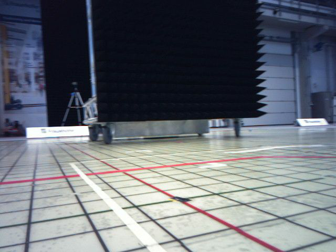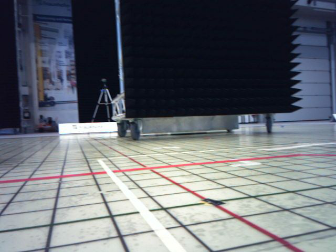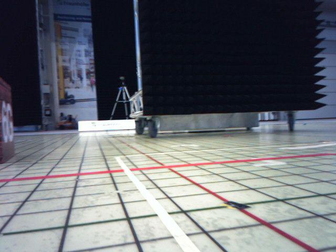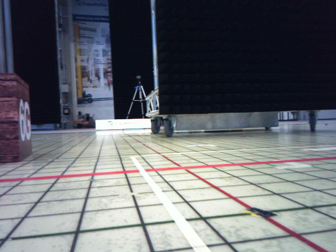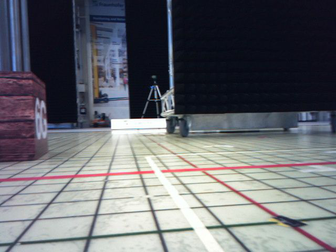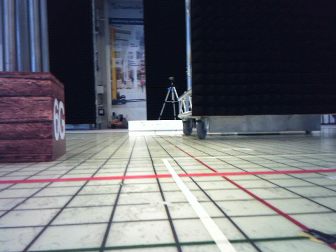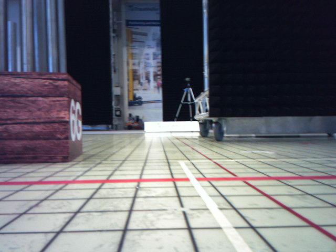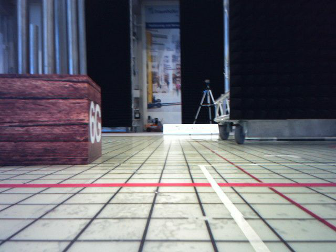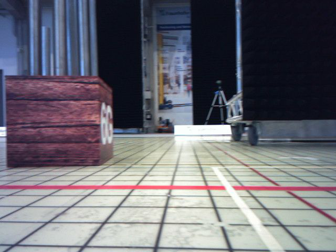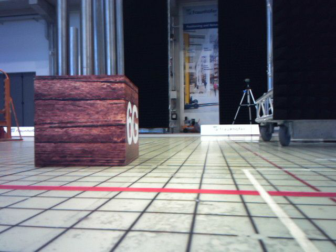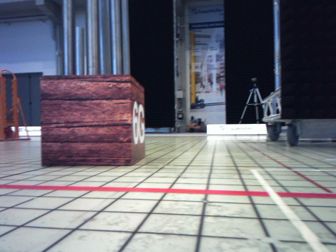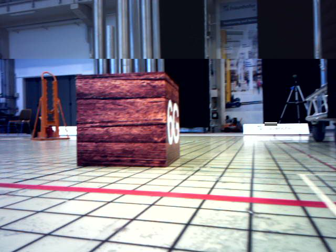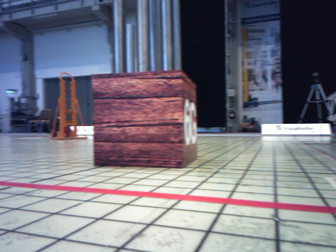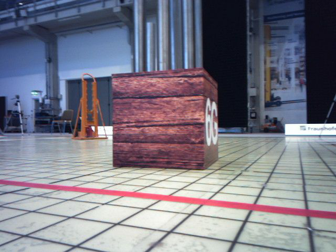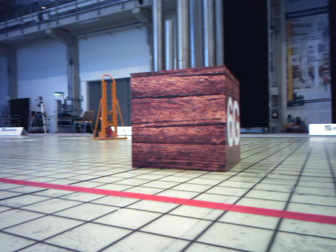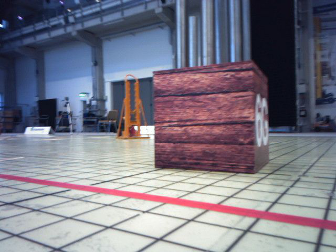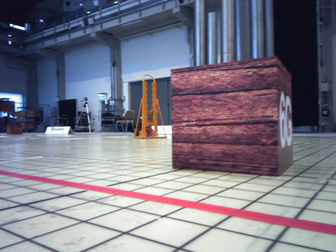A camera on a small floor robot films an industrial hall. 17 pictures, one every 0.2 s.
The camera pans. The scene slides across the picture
to the right.
The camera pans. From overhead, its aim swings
counterclockwise.
0.0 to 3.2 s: The camera swings to its left by about 60 degrees, and the scene slides to the right. It travels forward, about 0.6 m.
The film runs forward here.
